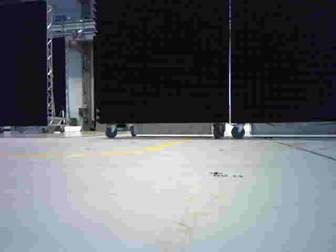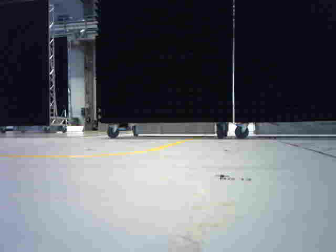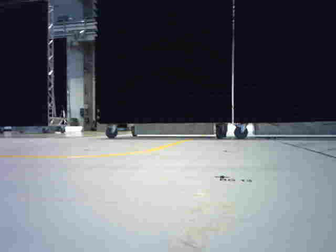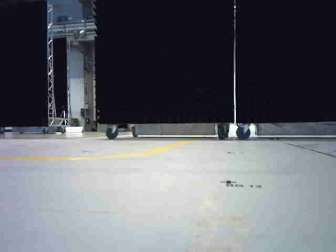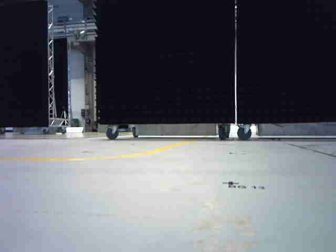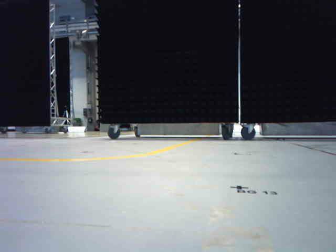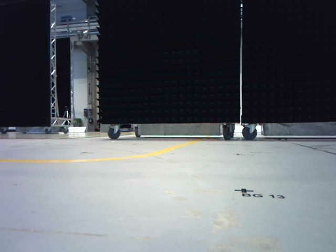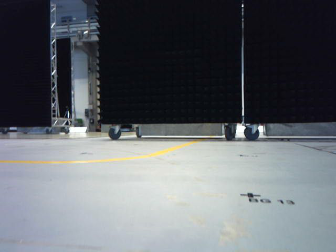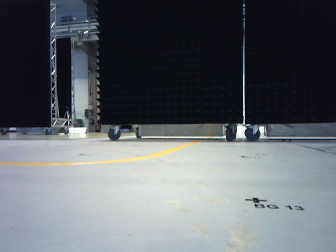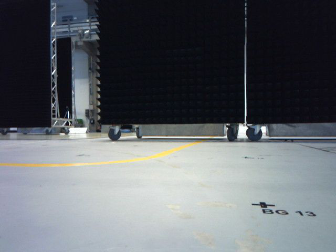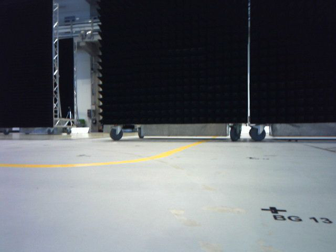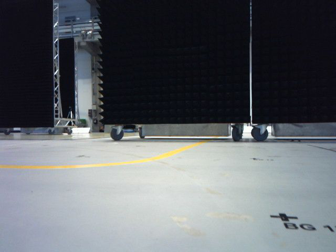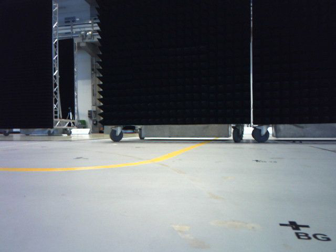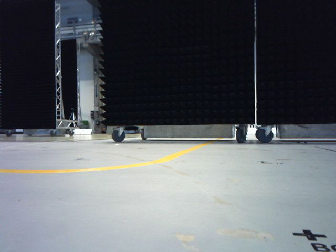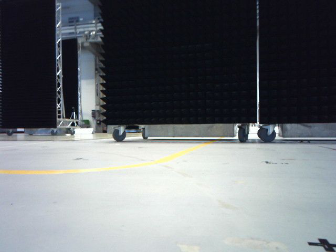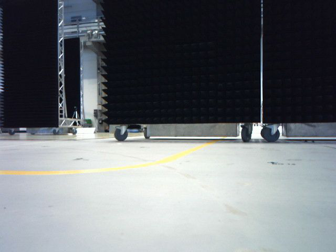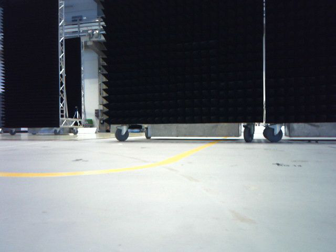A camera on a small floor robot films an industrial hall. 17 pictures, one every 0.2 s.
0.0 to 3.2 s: The camera travels forward, about 0.7 m, so what stands in front looms larger.
The film runs forward here.
